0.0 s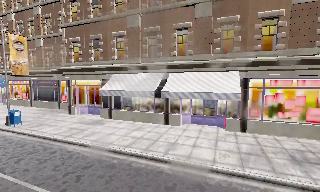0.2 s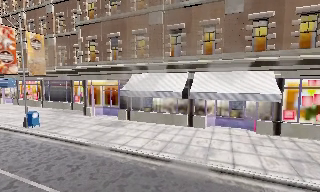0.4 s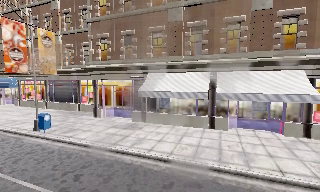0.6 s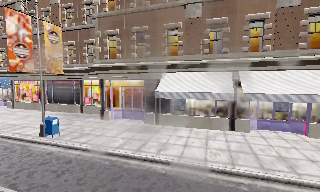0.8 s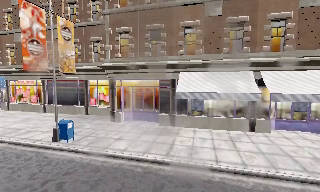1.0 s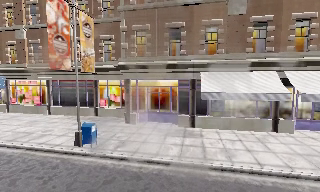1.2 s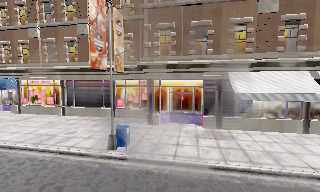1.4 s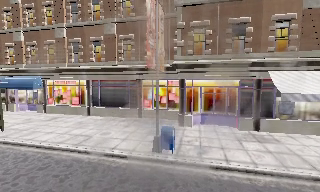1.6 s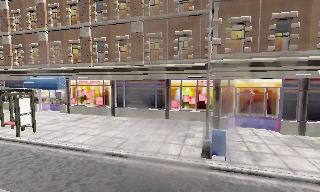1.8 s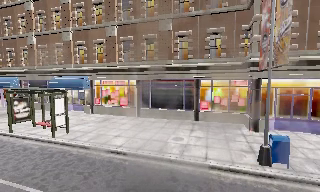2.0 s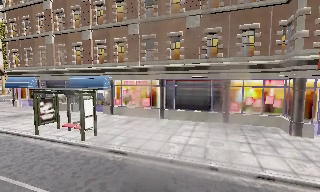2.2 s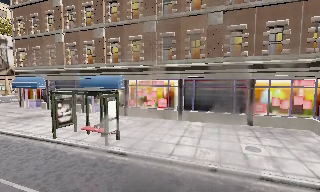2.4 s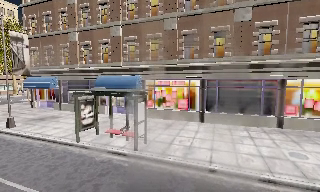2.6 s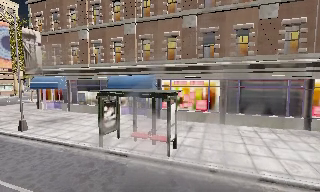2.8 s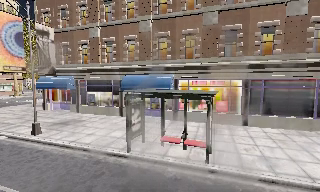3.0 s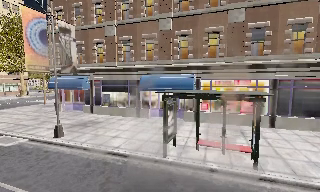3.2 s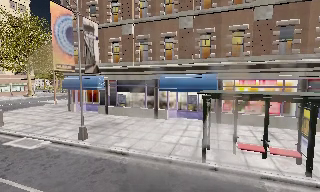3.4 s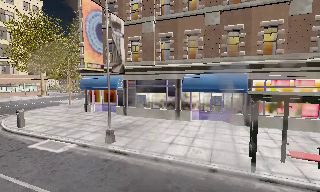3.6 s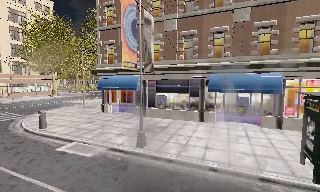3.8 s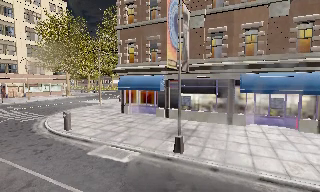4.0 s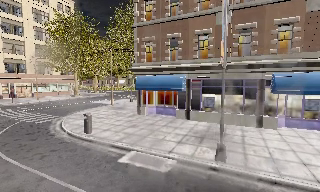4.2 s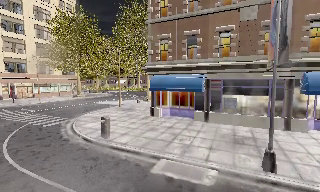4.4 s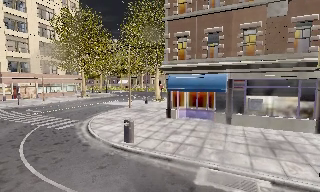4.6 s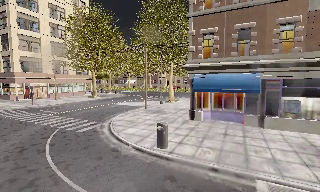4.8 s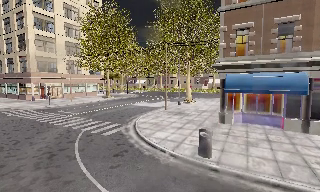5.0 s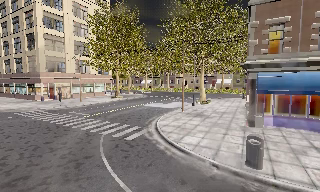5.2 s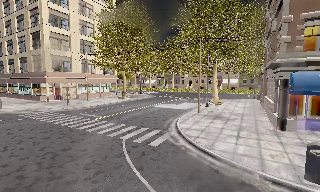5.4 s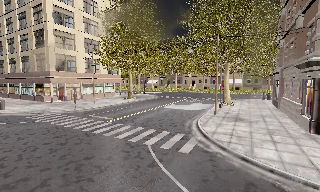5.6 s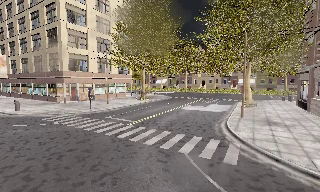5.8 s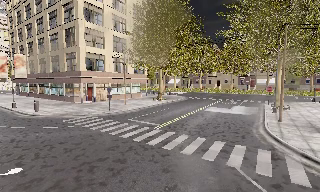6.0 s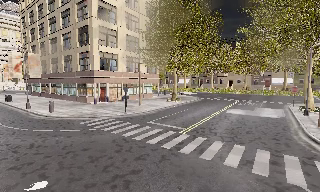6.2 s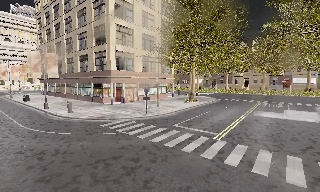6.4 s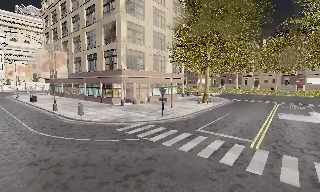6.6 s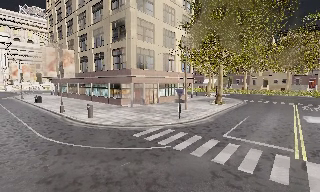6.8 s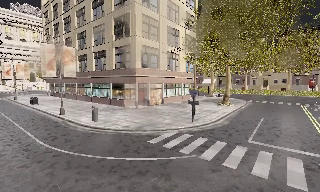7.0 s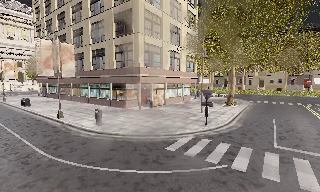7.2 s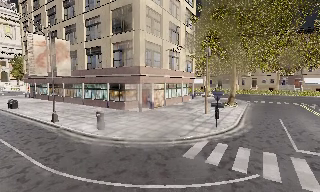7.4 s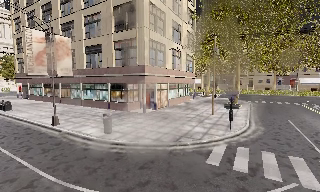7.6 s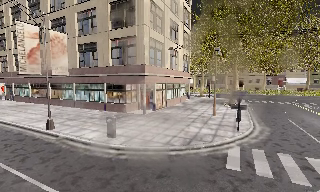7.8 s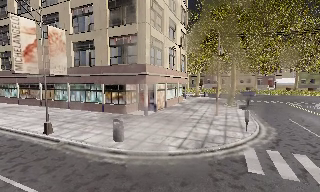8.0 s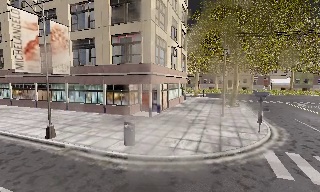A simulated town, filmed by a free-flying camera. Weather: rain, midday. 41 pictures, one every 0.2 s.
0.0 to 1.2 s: The camera pans to its right, which is clockwise from overhead, by about 10 degrees. It travels to its left, about 11 m, so close, fixed things drift to the right.
1.2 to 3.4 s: The camera swings to its left by about 10 degrees, and the scene slides to the right. It travels to its left, about 18 m, so close, fixed things drift to the right.
3.4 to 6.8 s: The scene slides to the right, as the camera pans about 20 degrees to its left. It travels to its left and forward, about 30 m, so close, fixed things drift to the right.
6.8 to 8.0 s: The camera pans to its right, which is clockwise from overhead, by about 20 degrees. It travels to its left and forward, about 8 m.
The film runs forward here.
